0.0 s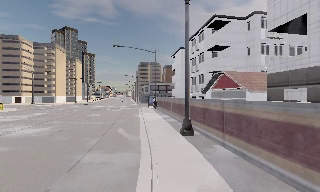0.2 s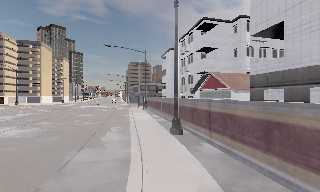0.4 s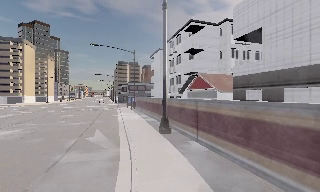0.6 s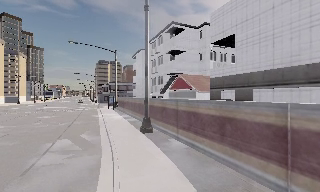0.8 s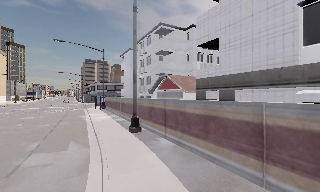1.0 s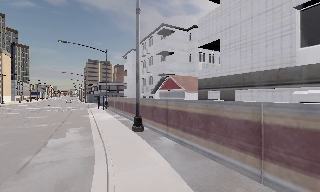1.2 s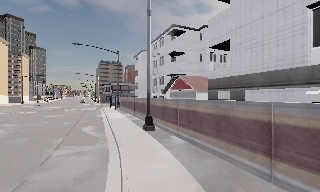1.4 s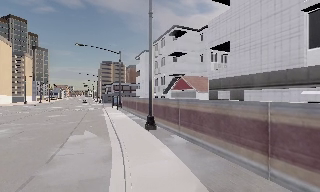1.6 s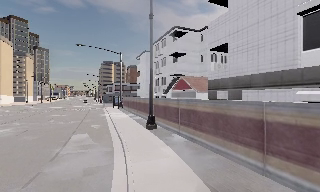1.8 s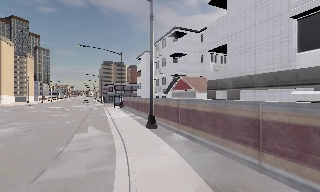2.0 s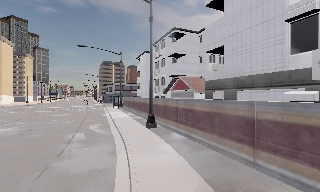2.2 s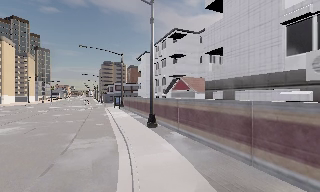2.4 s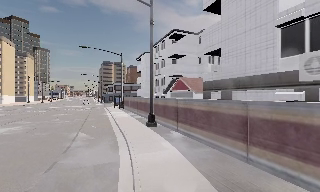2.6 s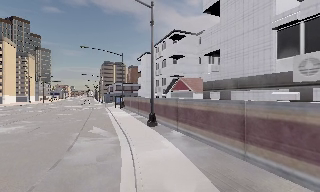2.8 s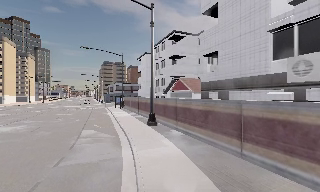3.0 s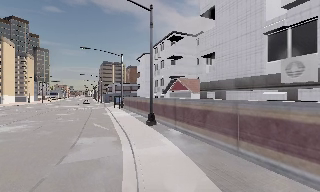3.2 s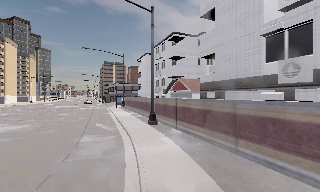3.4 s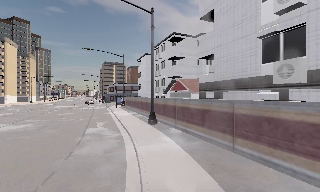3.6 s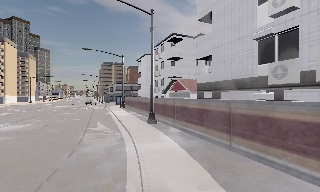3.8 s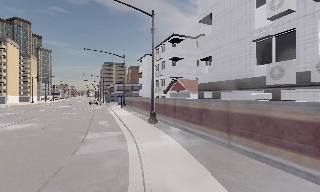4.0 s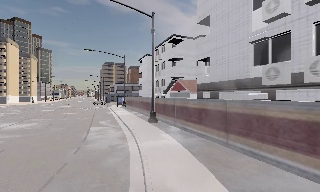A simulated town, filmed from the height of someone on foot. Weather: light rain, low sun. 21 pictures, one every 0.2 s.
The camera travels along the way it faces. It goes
backward.
0.0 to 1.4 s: The camera swings to its right by about 15 degrees, and the scene slides to the left. It travels backward, about 1.5 m, so what stands in front gets smaller.
1.4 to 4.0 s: The camera travels backward, about 3 m, so what stands in front gets smaller.
The film runs backward here.
